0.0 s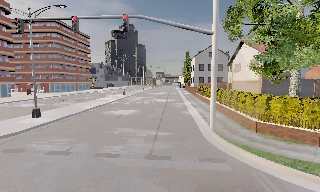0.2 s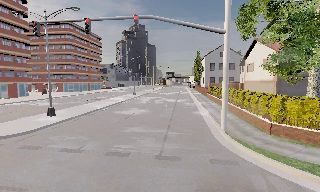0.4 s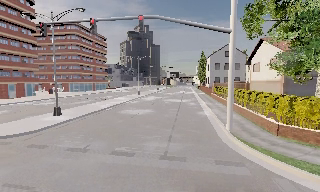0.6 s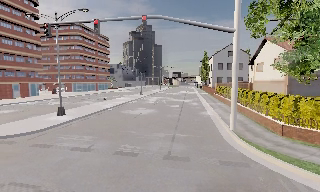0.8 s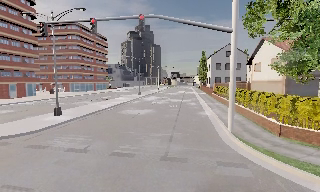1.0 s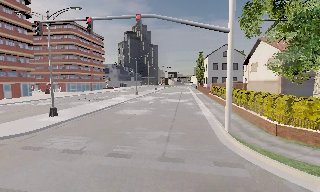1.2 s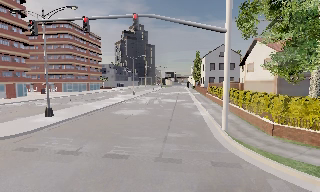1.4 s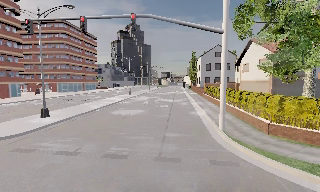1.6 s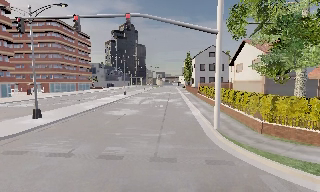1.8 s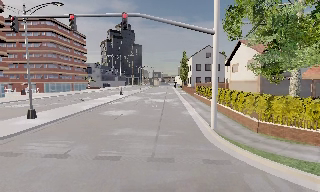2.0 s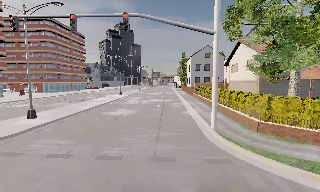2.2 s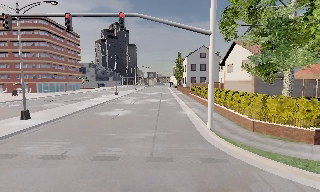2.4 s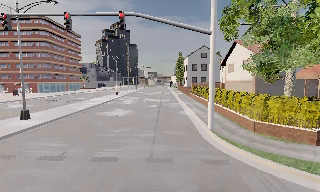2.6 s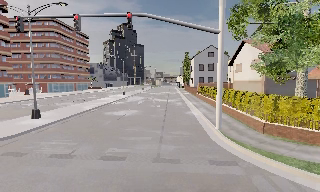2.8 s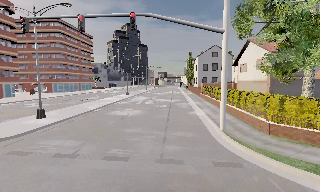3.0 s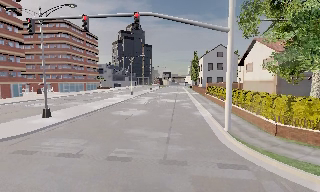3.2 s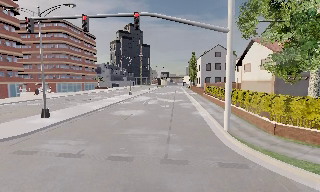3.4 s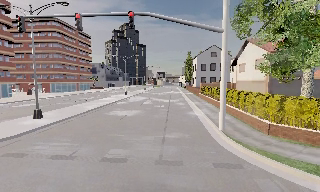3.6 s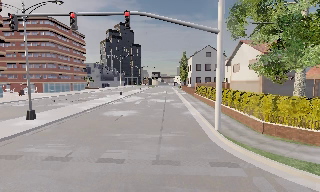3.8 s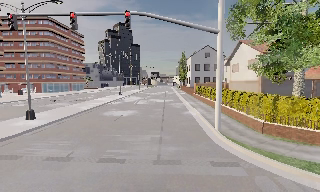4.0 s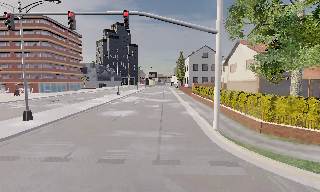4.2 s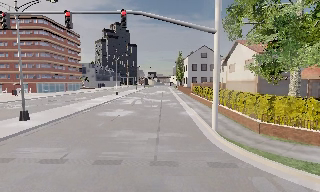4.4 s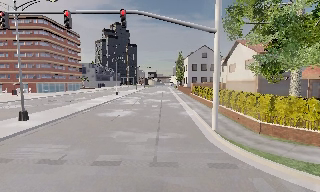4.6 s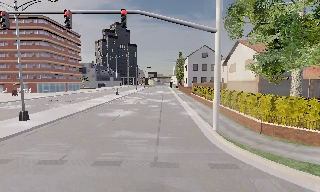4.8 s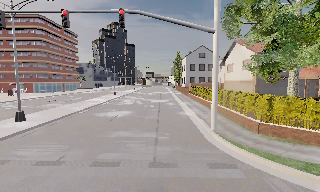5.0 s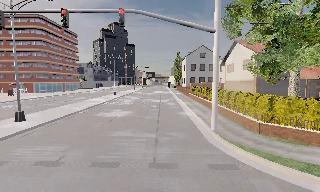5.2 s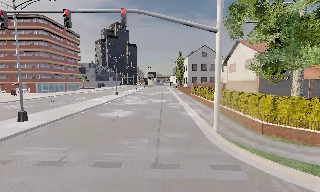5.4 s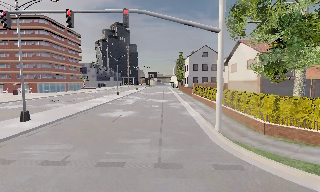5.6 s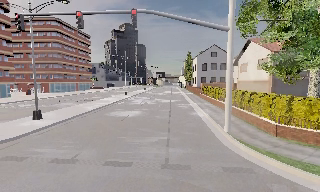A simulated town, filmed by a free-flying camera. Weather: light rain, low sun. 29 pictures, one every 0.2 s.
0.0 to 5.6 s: The camera travels forward and to its left, about 1 m, so what stands in front looms larger.
The film runs forward here.
